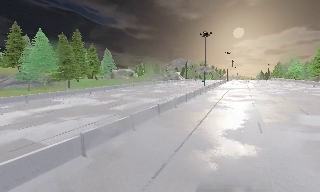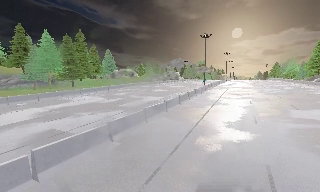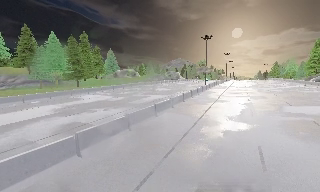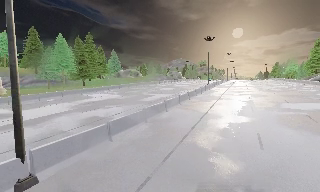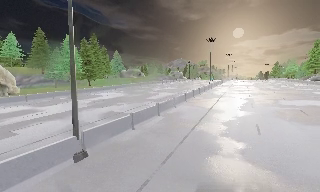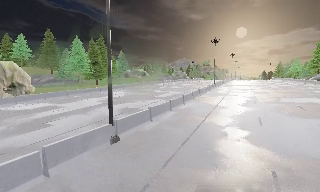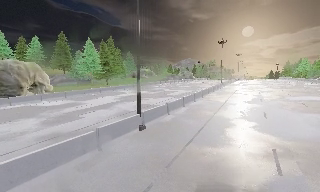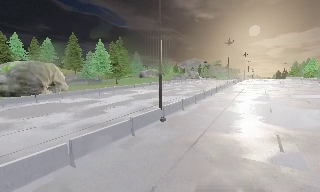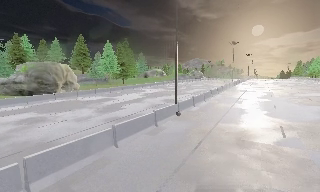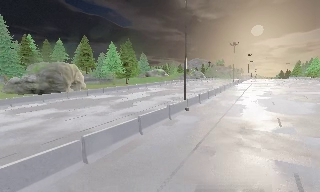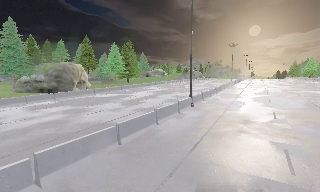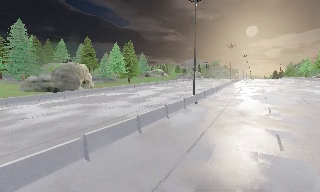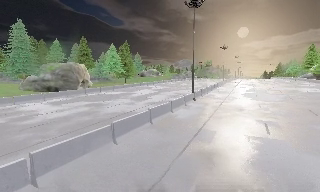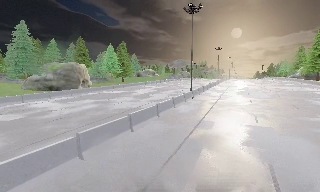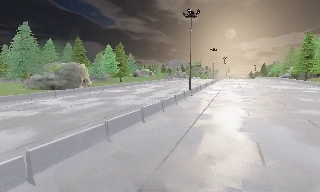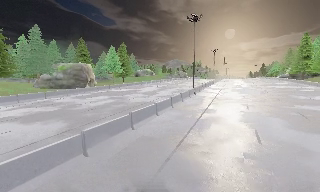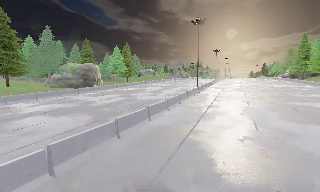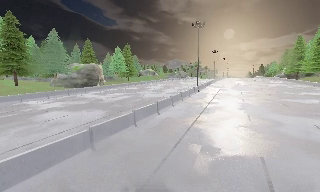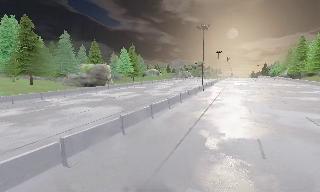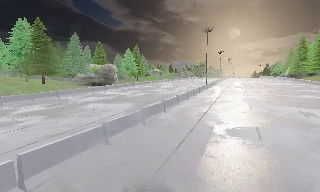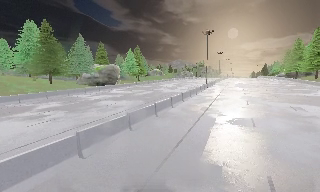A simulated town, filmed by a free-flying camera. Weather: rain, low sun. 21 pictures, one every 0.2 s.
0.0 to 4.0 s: The camera travels backward and to its left, about 35 m, so what stands in front gets smaller.
The film runs backward here.
